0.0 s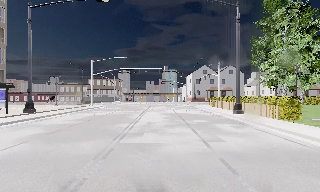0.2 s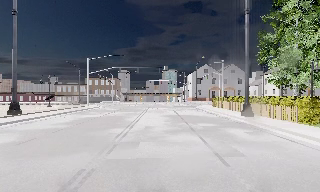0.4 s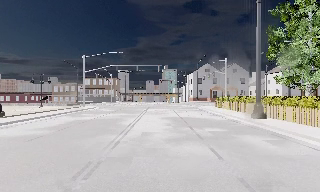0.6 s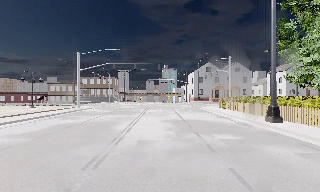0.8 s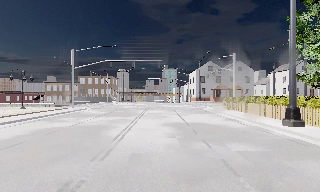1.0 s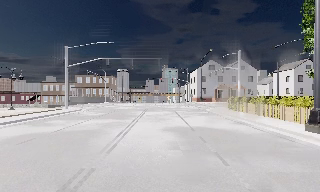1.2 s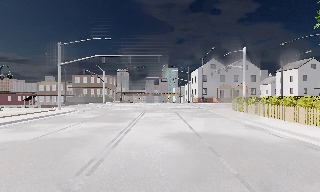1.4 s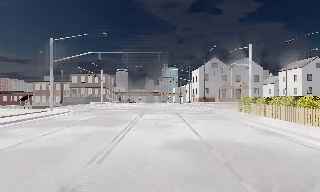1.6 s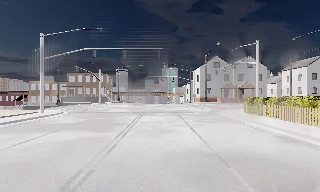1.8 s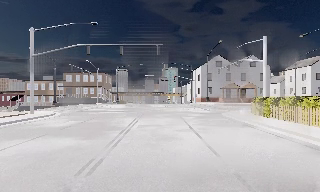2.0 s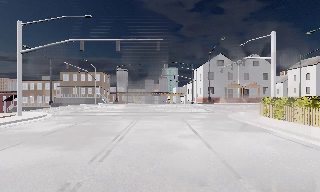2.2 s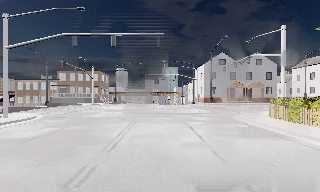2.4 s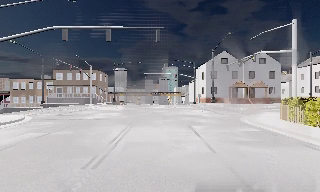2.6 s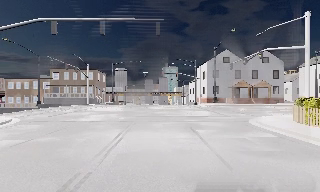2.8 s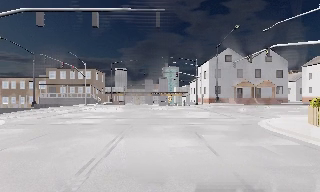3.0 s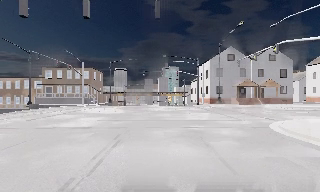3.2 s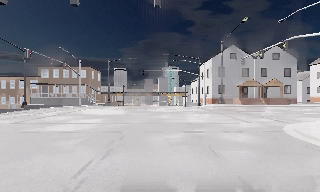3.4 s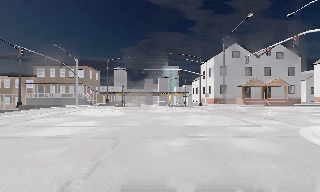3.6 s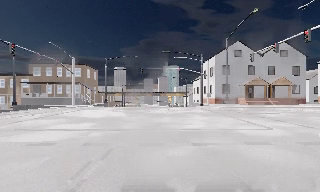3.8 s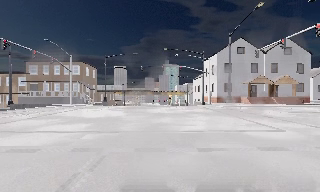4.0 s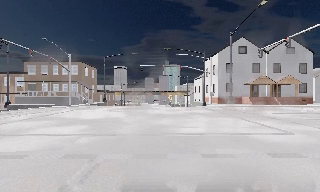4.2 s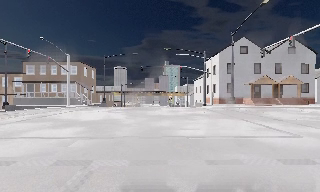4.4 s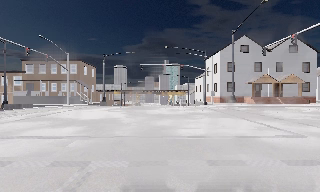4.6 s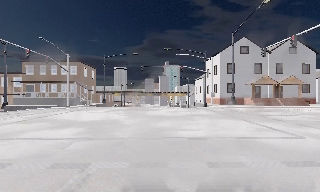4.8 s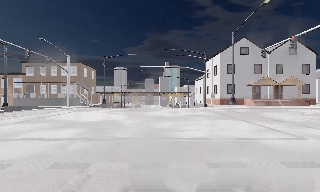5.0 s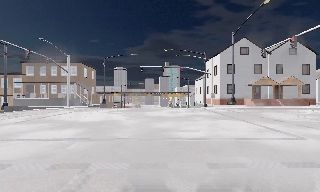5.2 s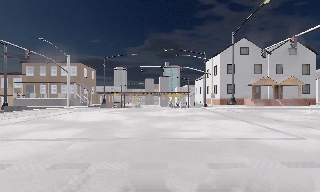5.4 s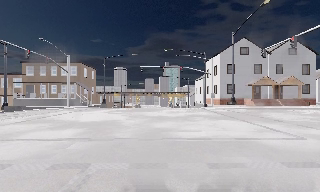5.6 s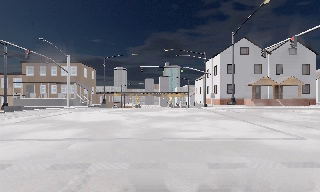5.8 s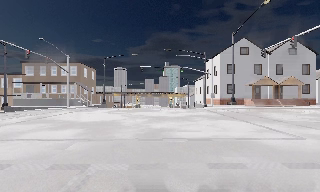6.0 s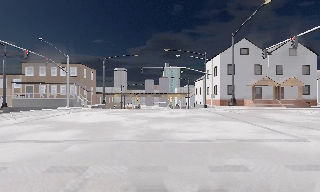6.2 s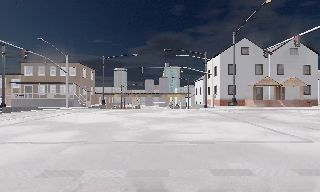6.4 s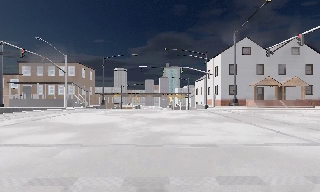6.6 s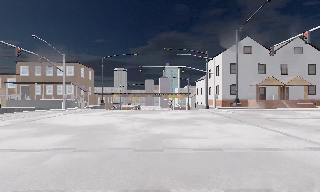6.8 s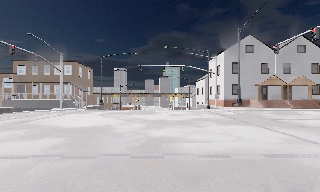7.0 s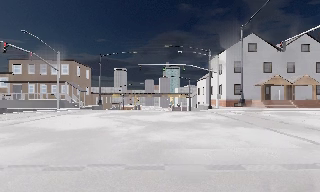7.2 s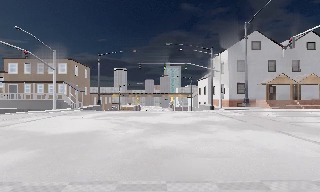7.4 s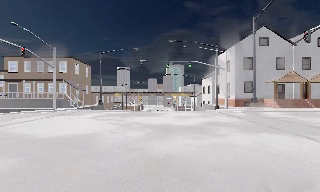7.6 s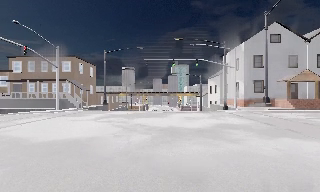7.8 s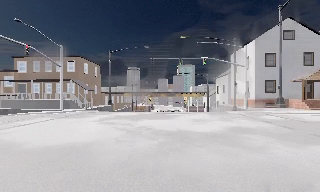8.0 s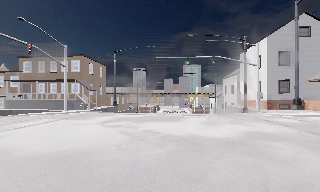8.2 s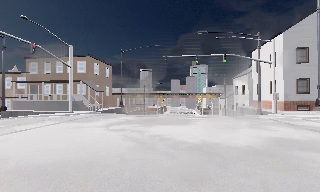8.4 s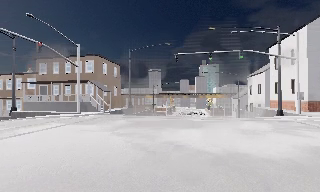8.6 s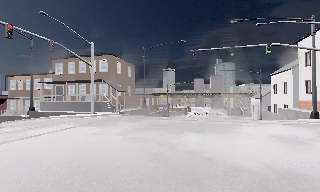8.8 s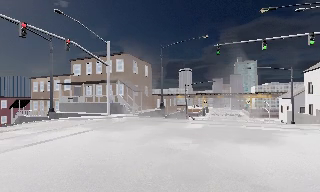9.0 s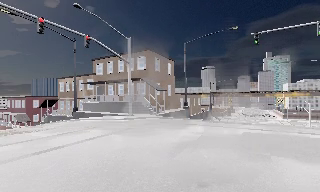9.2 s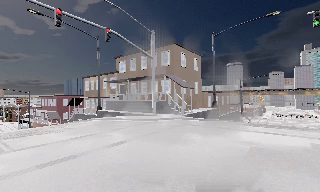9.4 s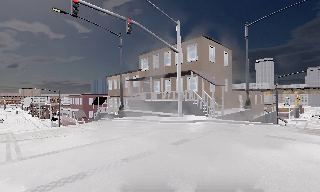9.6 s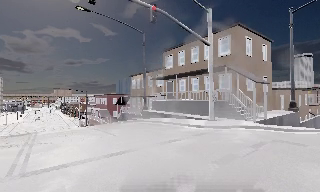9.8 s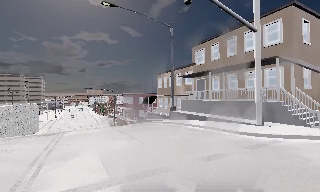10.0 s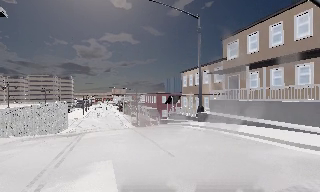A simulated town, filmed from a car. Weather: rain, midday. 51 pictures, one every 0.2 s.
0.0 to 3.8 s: The camera travels forward, about 25 m, so what stands in front looms larger.
3.8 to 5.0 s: The camera travels forward, about 1 m, so what stands in front looms larger. It loses speed.
5.0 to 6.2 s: The camera shifts only a little, or ends up much as it began.
6.2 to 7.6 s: The camera travels forward, about 4.5 m, so what stands in front looms larger. It gains speed.
7.6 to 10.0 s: The camera pans to its left, which is counterclockwise from overhead, by about 70 degrees. It travels forward, about 16 m. It gains speed.
The film runs forward here.
